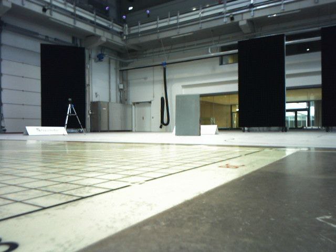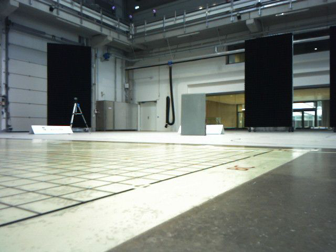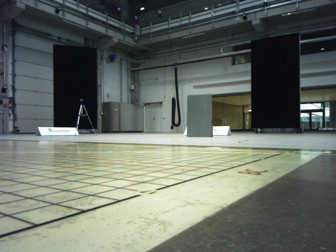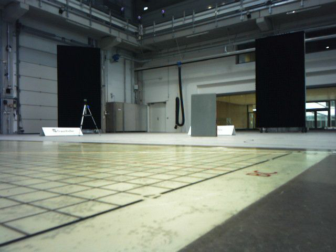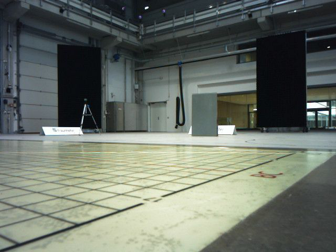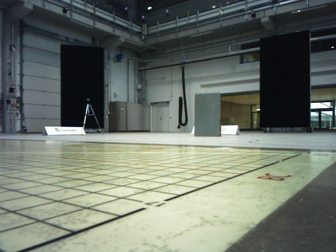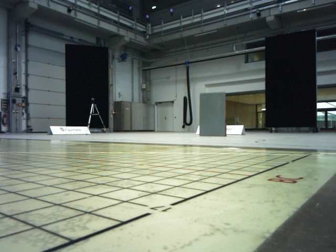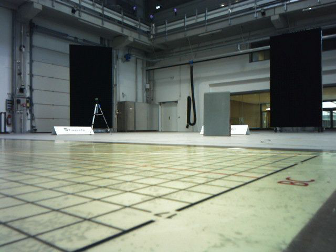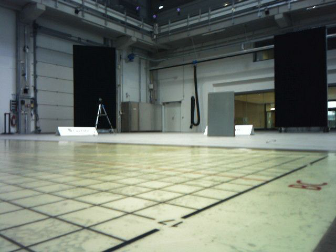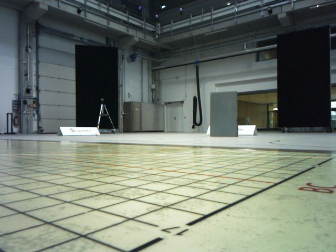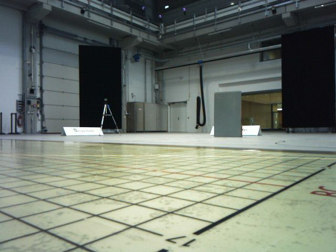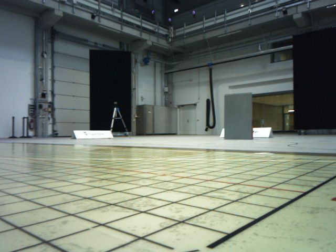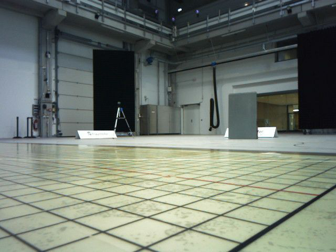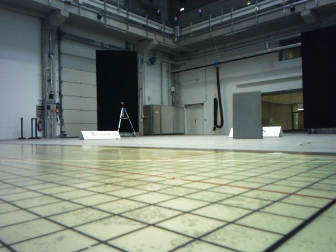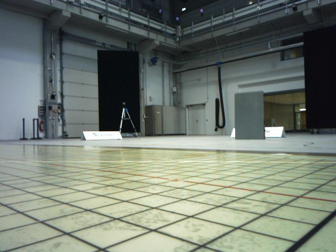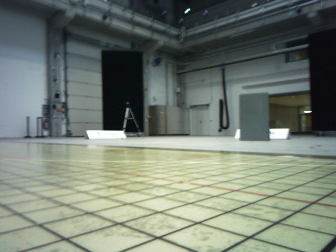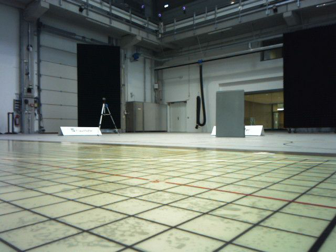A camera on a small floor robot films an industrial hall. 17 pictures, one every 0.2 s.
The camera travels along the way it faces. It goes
forward.
0.0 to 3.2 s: The camera travels forward, about 0.7 m, so what stands in front looms larger.
The film runs forward here.
